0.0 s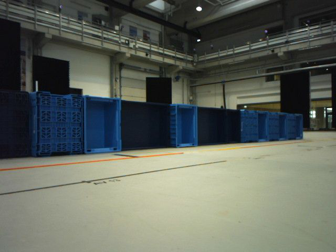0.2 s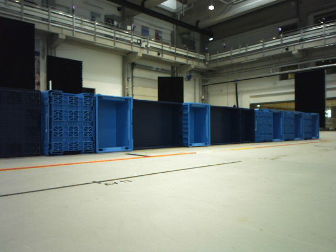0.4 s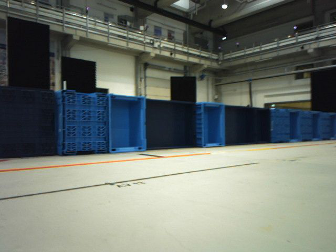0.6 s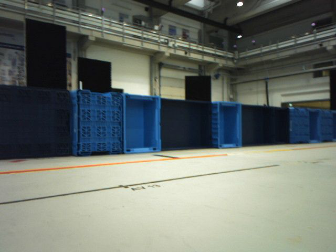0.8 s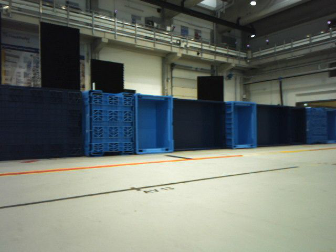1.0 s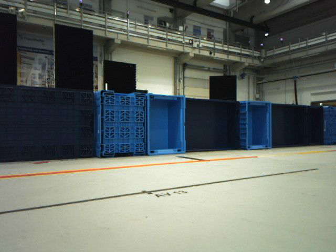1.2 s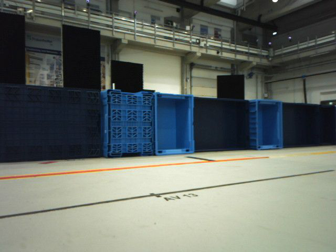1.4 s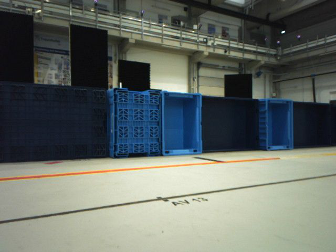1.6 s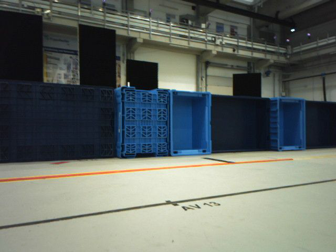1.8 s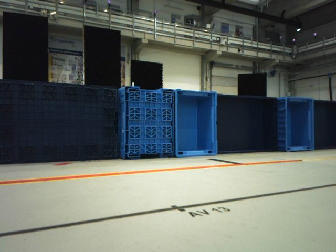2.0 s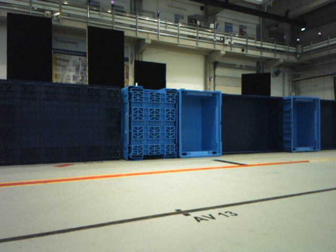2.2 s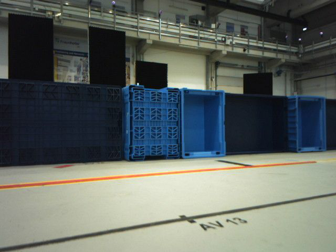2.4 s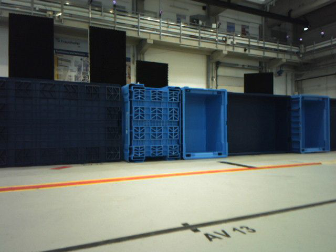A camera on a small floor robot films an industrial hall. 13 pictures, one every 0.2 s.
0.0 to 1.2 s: The camera swings to its left by about 15 degrees, and the scene slides to the right. It travels forward, about 0.2 m, so what stands in front looms larger.
1.2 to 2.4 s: The camera travels forward, about 0.2 m, so what stands in front looms larger.
The film runs forward here.
